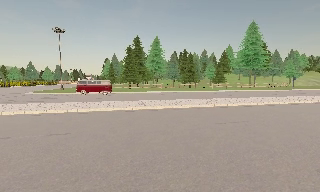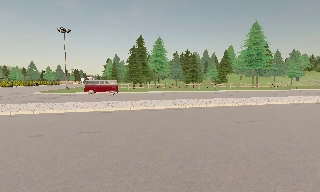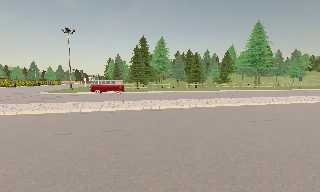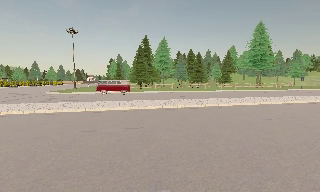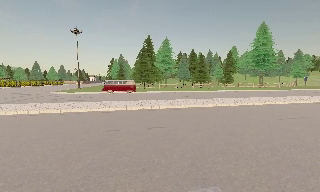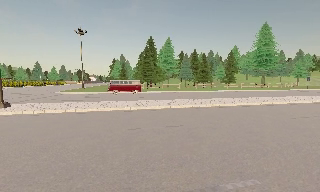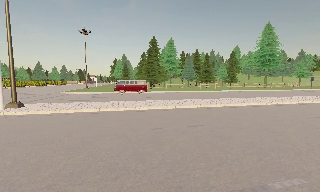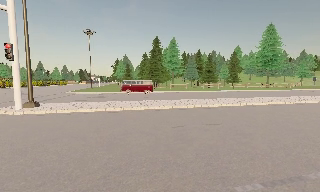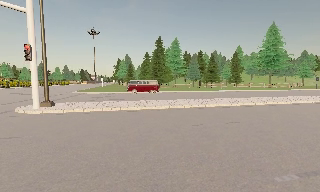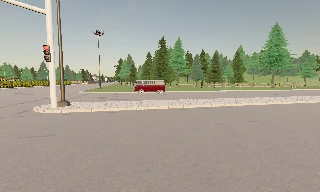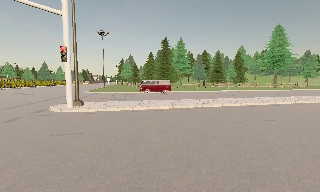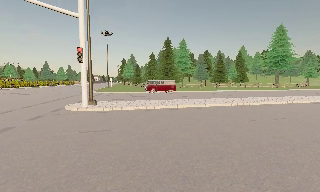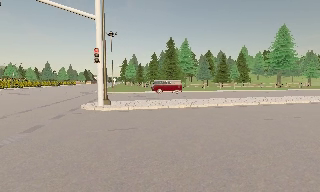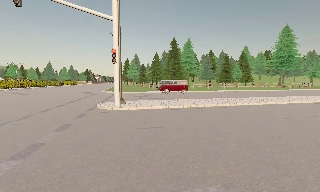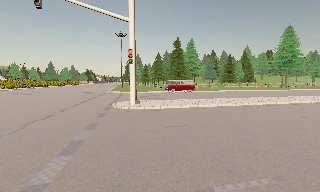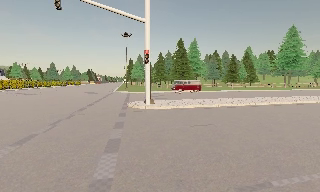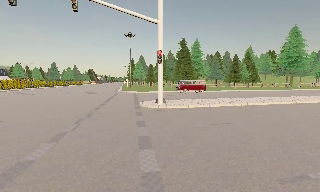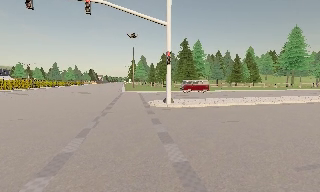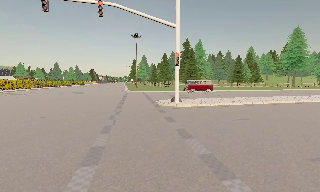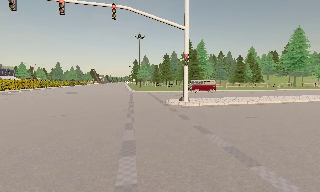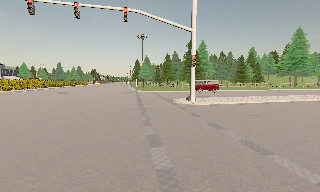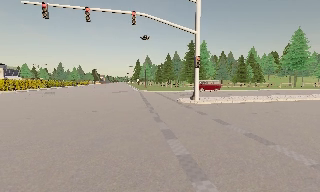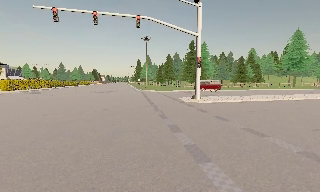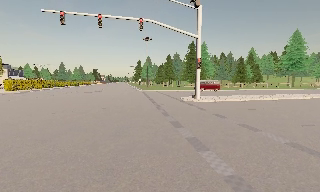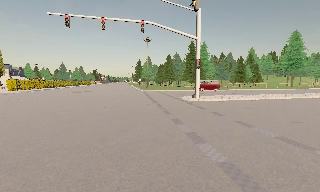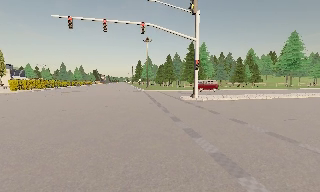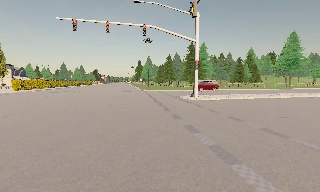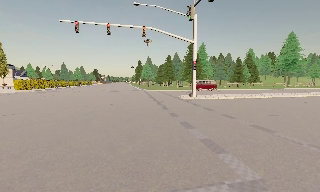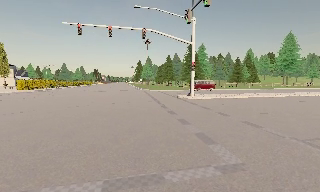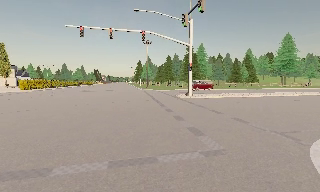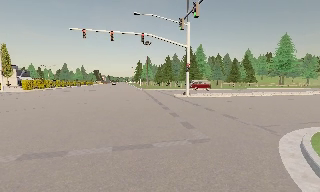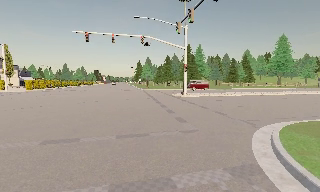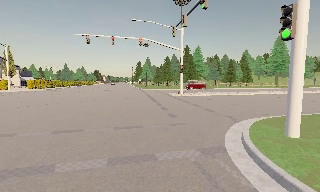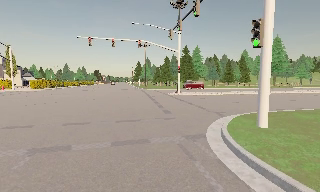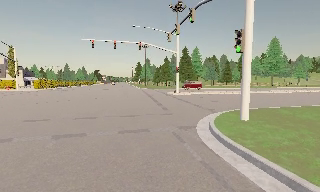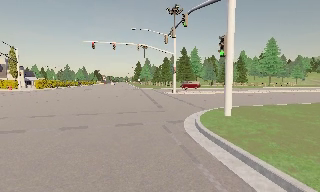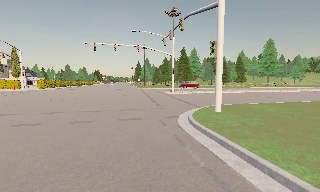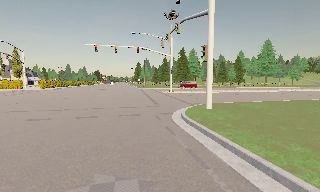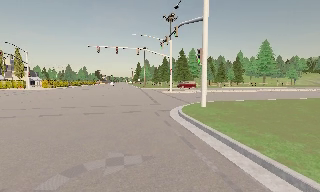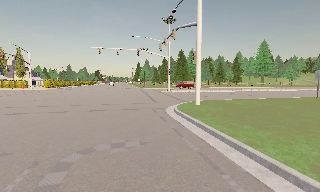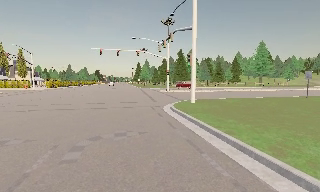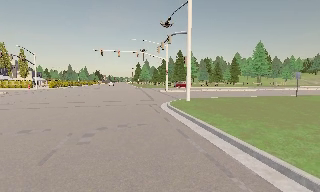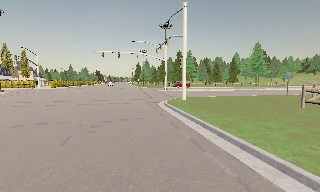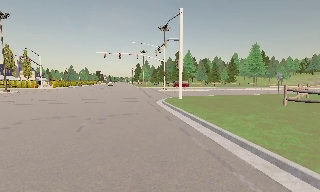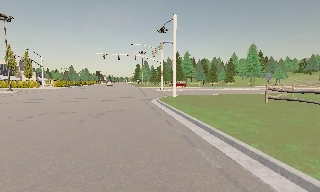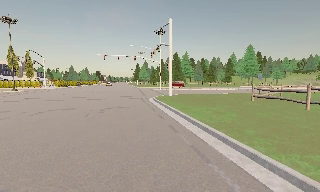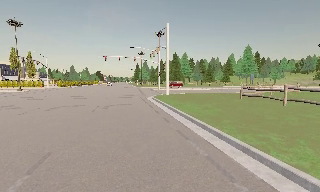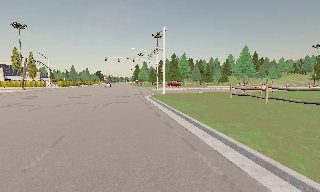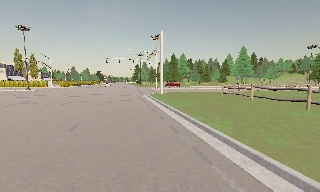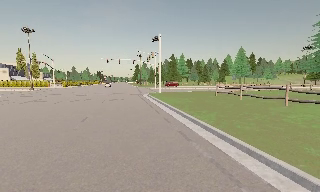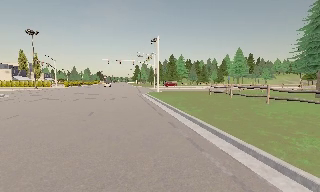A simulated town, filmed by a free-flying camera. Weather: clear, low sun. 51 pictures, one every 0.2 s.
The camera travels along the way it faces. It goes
backward.
0.0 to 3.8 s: The camera travels to its left, about 16 m, so close, fixed things drift to the right.
3.8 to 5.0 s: The camera travels backward and to its left, about 3.5 m, so what stands in front gets smaller. It loses speed.
5.0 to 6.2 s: The camera travels backward, about 4 m, so what stands in front gets smaller. It gains speed.
6.2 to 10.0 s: The camera travels backward, about 20 m, so what stands in front gets smaller.
The film runs backward here.
